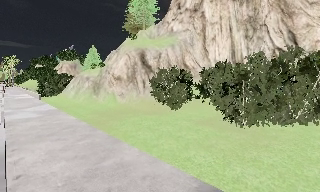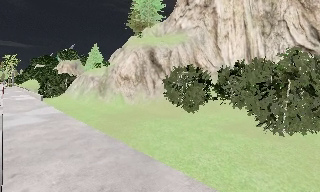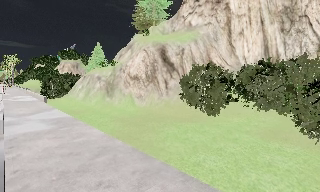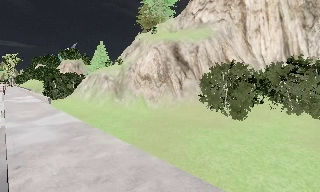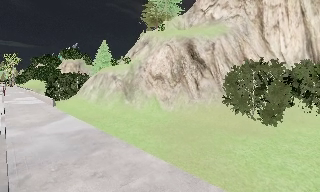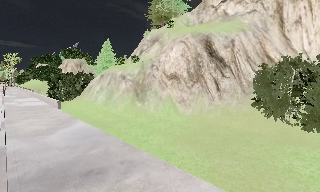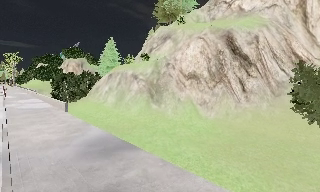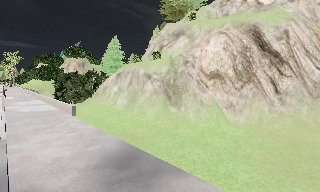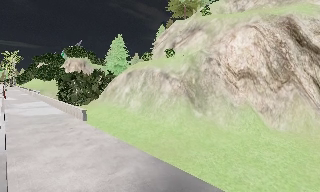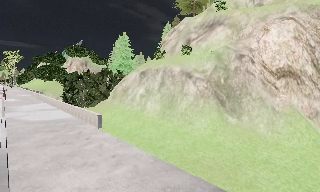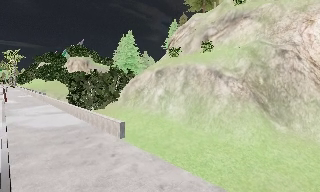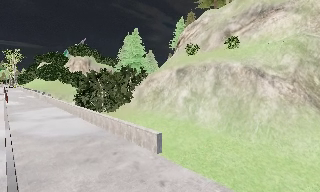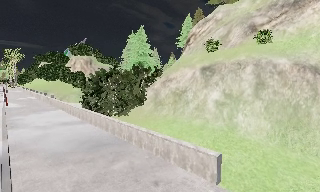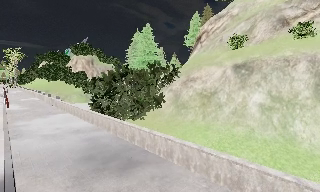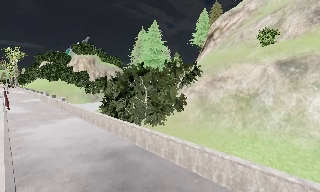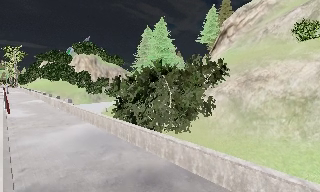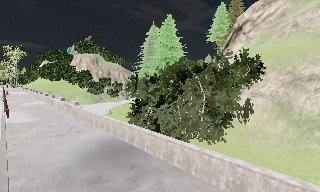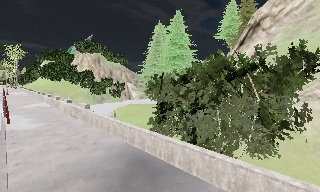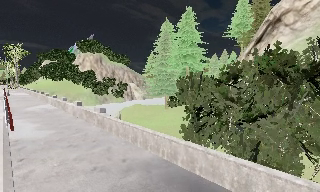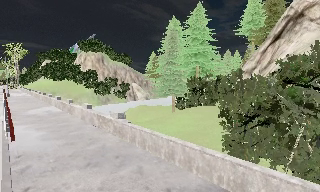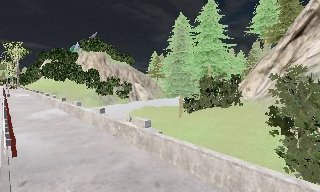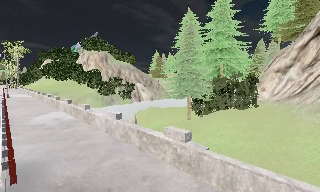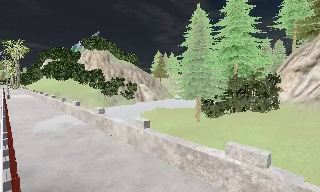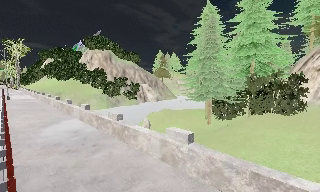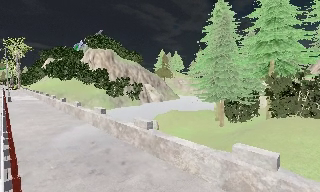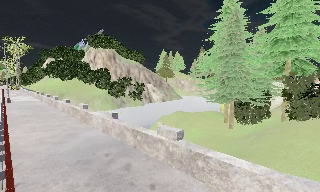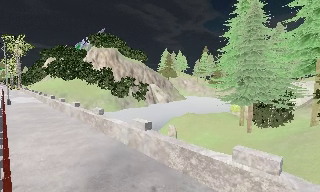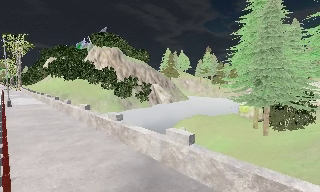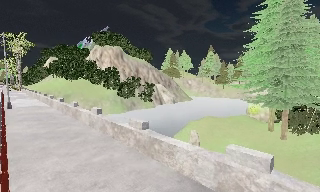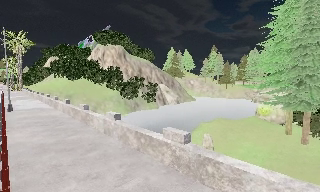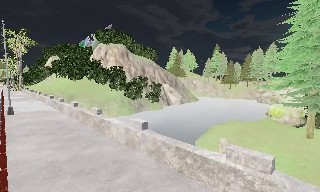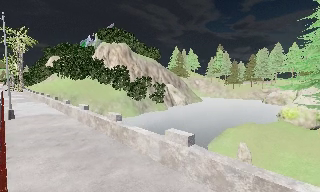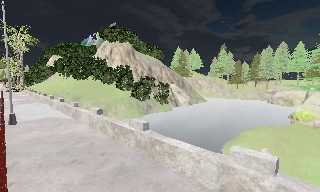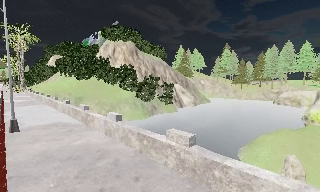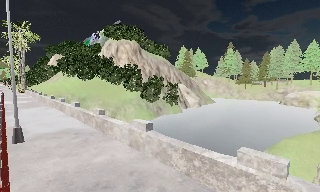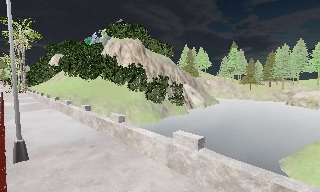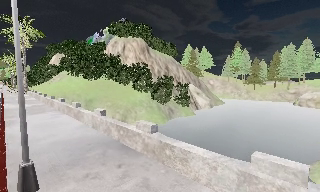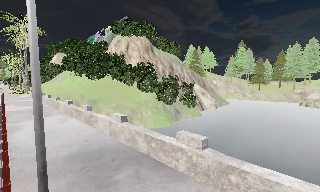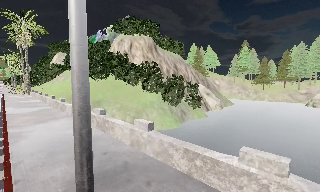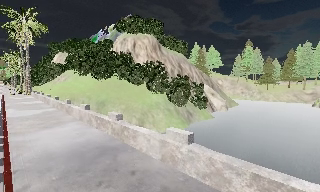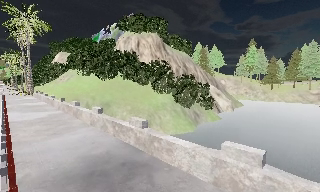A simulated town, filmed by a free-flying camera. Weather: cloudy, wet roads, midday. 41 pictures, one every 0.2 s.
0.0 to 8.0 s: The camera travels forward and to its left, about 85 m, so what stands in front looms larger.
The film runs forward here.
